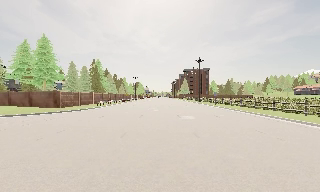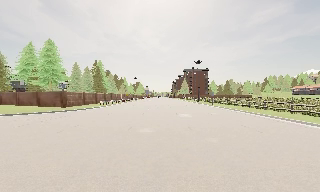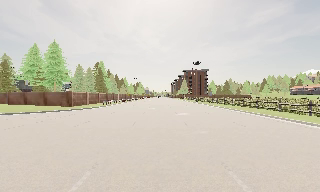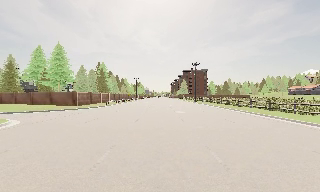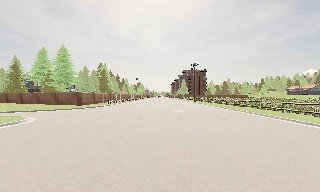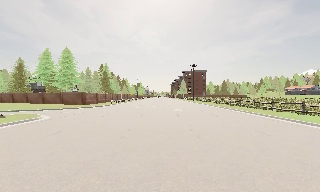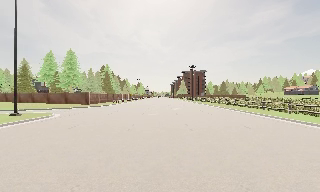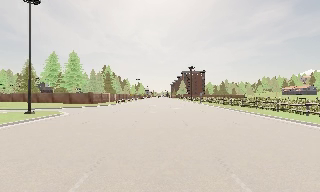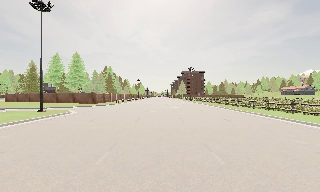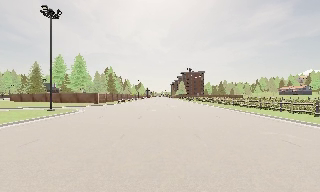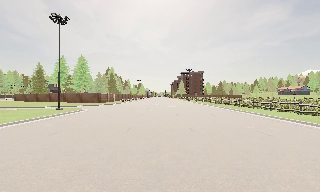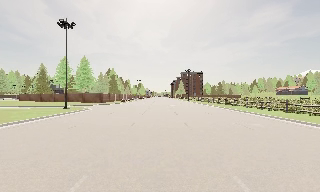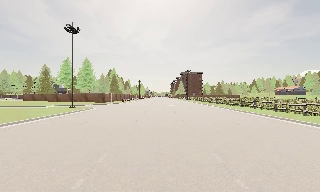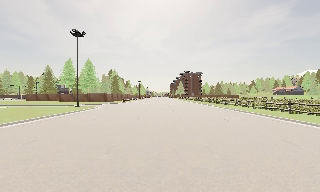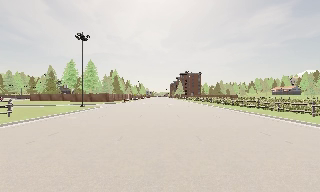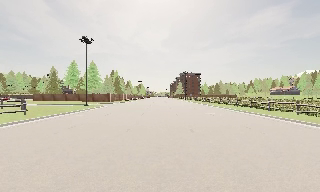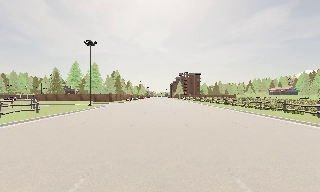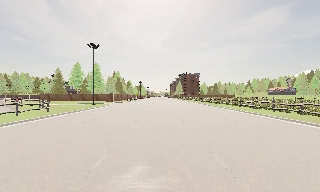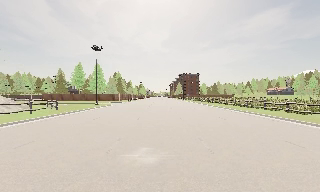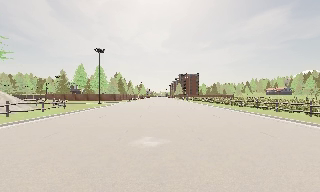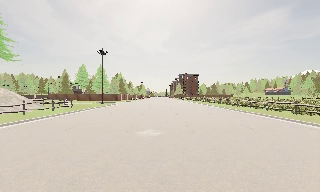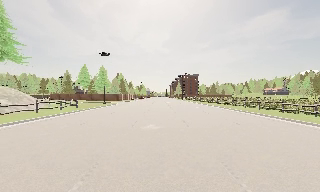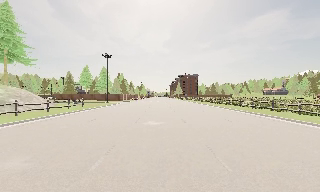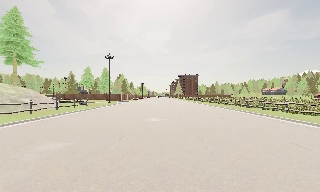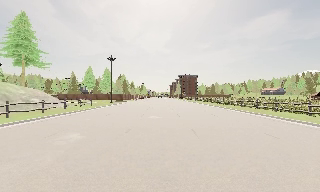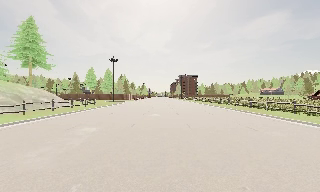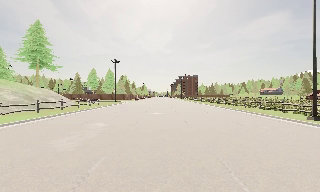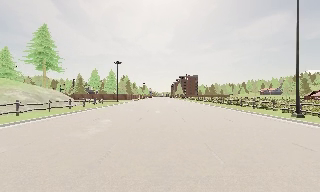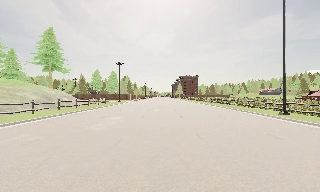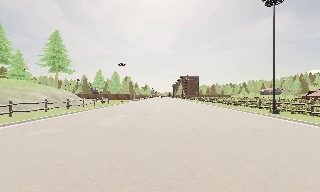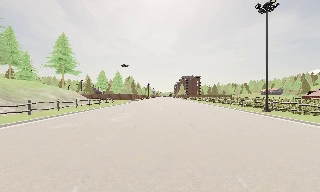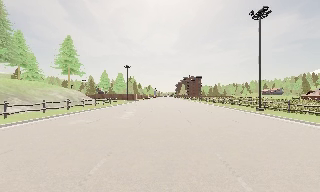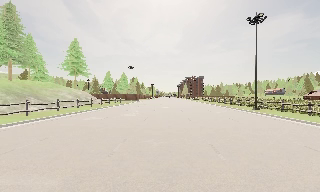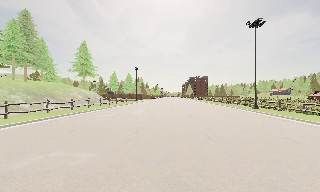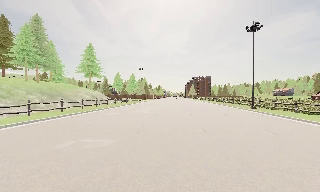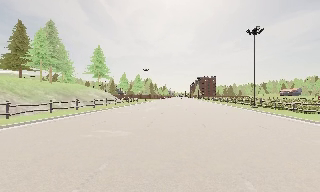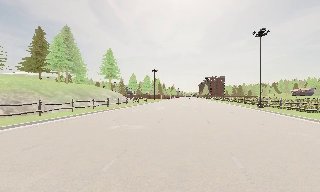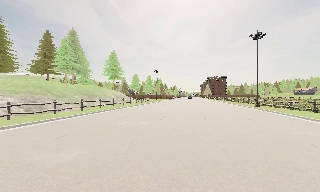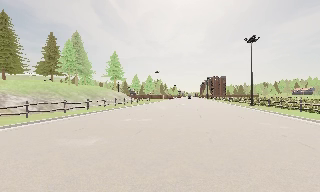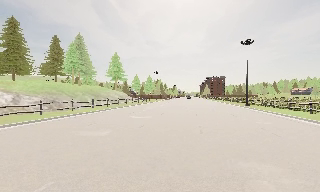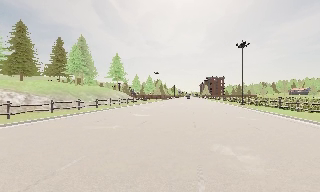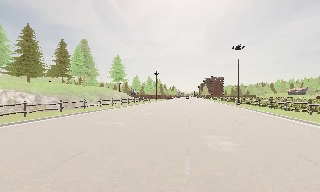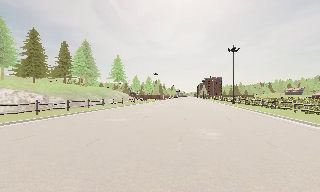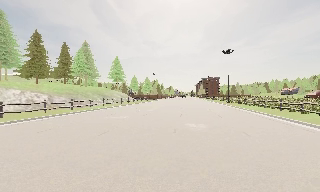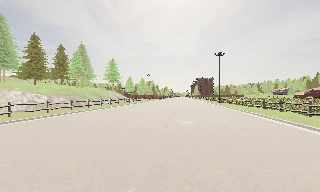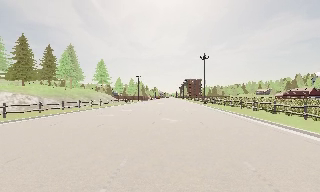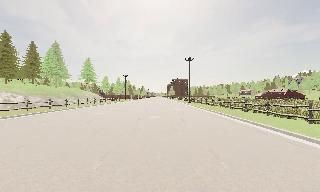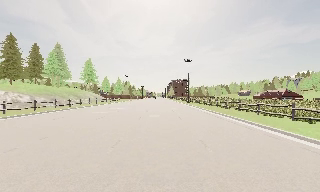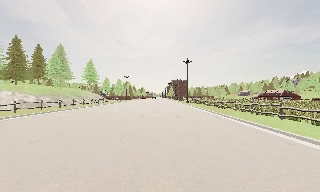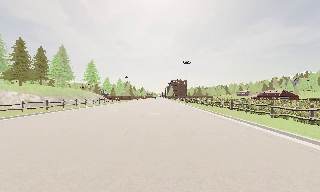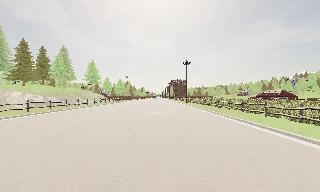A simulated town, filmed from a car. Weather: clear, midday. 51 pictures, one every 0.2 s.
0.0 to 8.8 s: The camera travels backward, about 70 m, so what stands in front gets smaller.
8.8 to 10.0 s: The camera travels backward, about 7 m, so what stands in front gets smaller. It loses speed.
The film runs backward here.
